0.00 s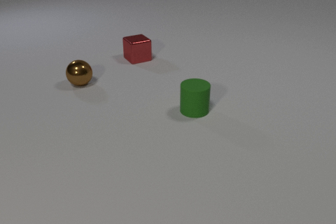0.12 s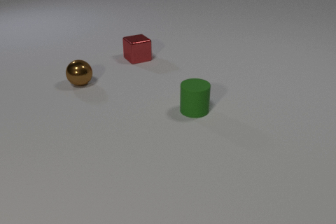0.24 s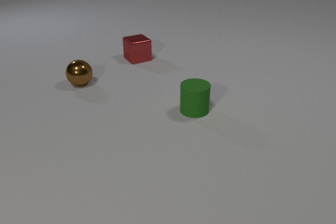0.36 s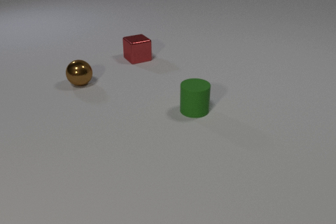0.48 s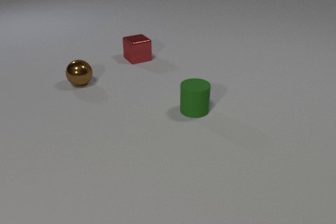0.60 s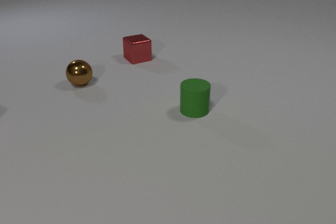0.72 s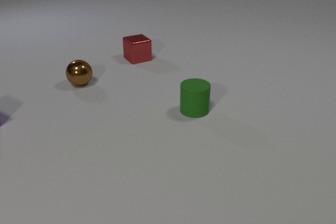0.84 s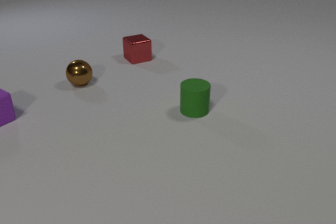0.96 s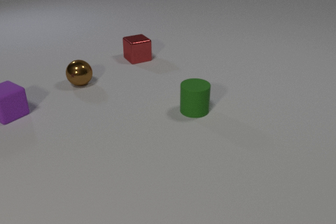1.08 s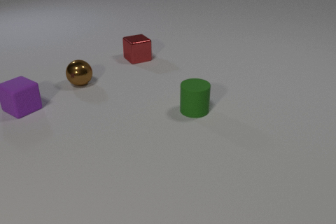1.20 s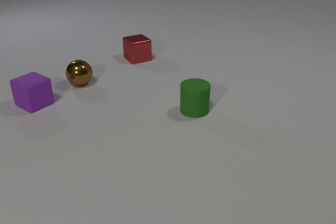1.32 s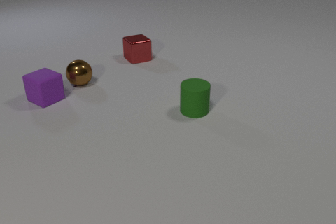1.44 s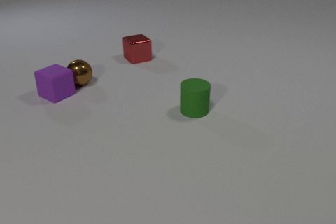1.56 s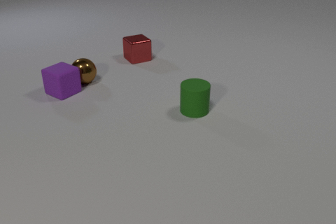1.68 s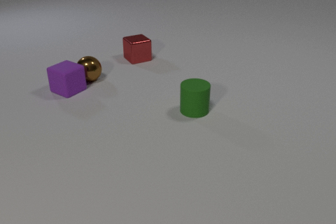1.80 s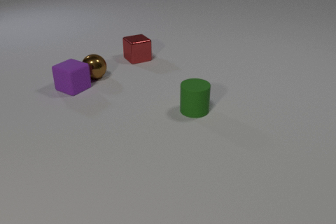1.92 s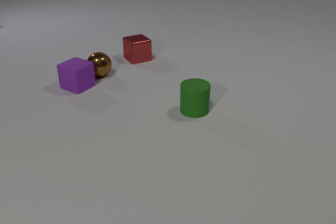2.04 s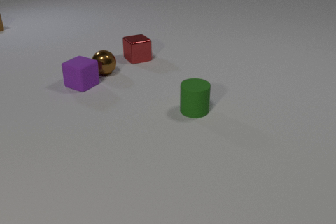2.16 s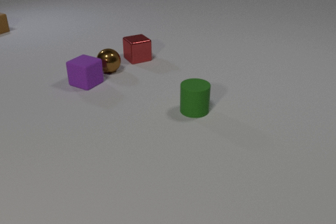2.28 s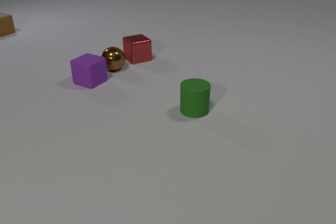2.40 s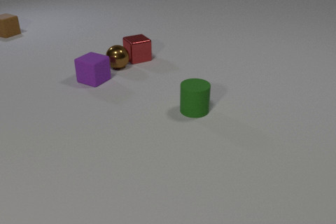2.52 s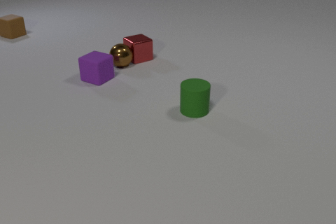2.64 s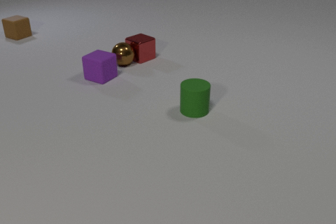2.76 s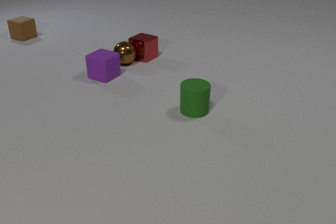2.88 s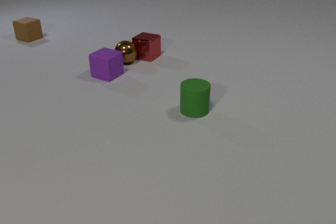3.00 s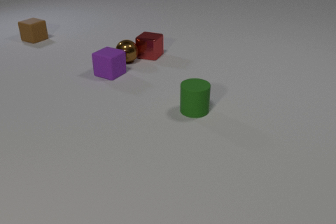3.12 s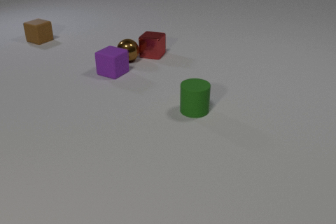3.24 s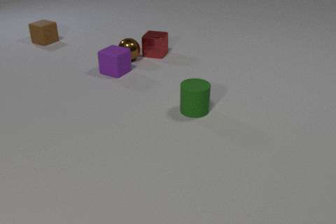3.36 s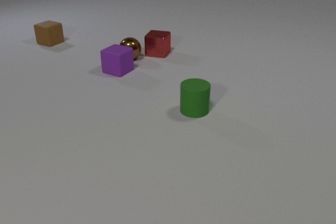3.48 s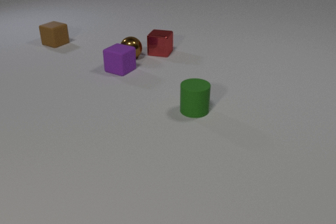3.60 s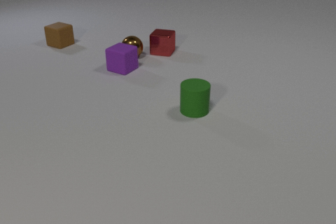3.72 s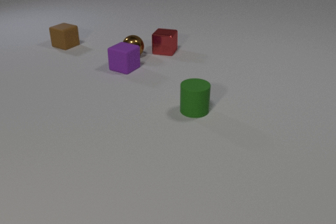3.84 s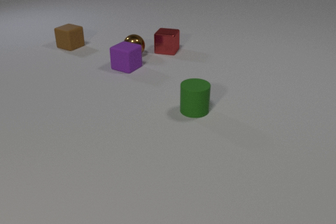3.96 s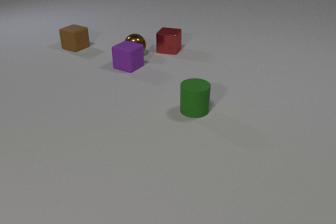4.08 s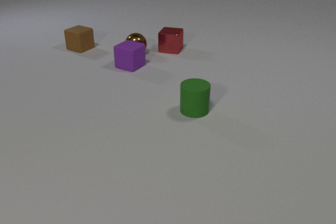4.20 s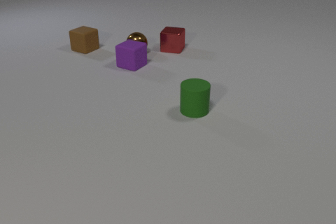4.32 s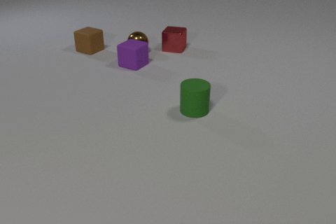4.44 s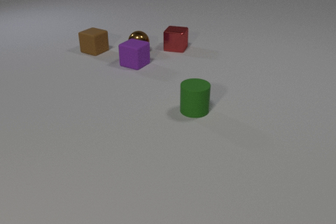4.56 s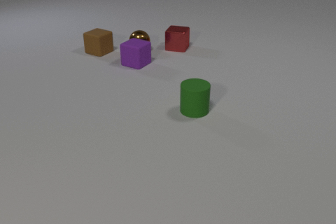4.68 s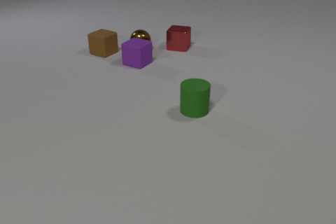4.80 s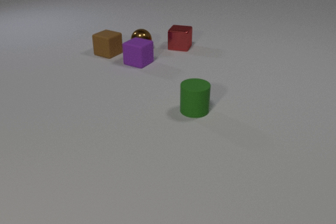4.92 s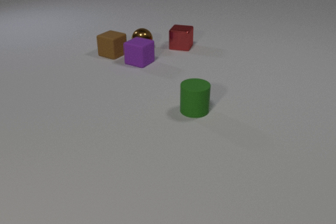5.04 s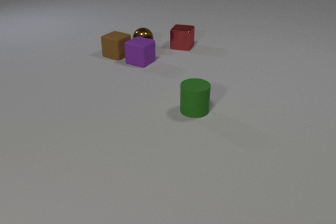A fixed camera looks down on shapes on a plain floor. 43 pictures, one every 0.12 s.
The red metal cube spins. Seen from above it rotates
counterclockwise.
The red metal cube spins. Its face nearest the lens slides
to the right.
0.00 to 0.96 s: The purple rubber cube comes in at the left edge, slides to the right and away from the camera.
0.96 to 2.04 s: The purple rubber cube slides to the right and away from the camera. The brown metal sphere rolls to the right and away from the camera. The brown rubber cube comes in at the left edge, slides toward the camera. The purple rubber cube and the brown metal sphere collide.
2.04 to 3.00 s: The purple rubber cube slides to the right and away from the camera. The brown metal sphere rolls away from the camera and to the right. The brown rubber cube slides toward the camera and to the right. The red metal cube slides to the right and away from the camera, spins so that its near face slides to the right, counterclockwise seen from above. The brown metal sphere and the red metal cube collide.
3.00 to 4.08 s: The purple rubber cube slides to the right and away from the camera. The brown metal sphere rolls away from the camera and to the right. The brown rubber cube slides to the right and toward the camera. The red metal cube slides to the right and away from the camera.
4.08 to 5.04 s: The purple rubber cube slides to the right and away from the camera. The brown metal sphere rolls away from the camera and to the right. The brown rubber cube slides to the right and toward the camera. The red metal cube slides to the right and away from the camera.
Are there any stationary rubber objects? yes.
What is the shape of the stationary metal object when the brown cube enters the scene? cube.
How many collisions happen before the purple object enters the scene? 0.
